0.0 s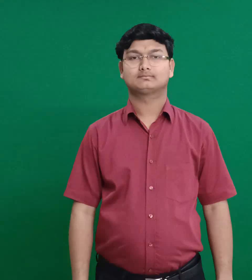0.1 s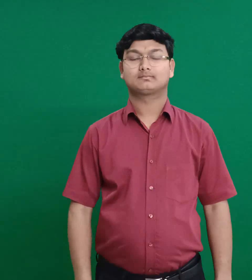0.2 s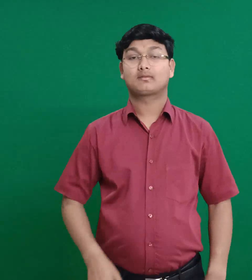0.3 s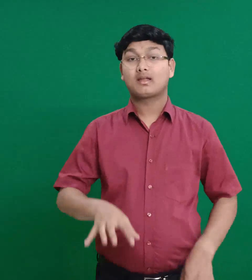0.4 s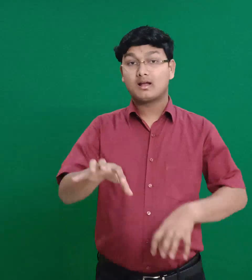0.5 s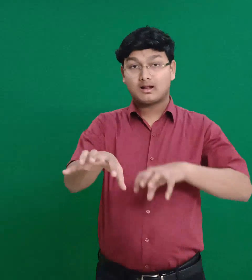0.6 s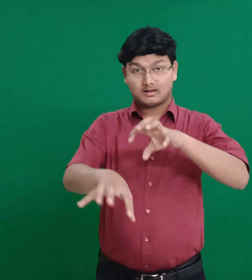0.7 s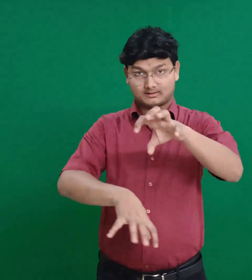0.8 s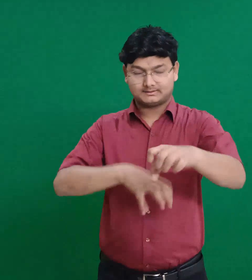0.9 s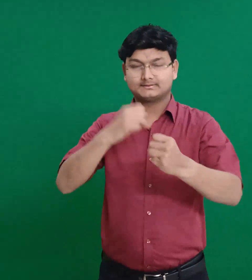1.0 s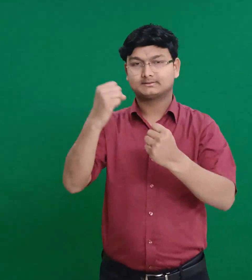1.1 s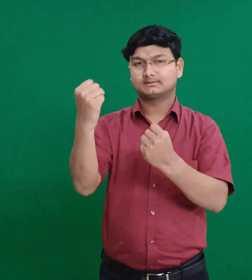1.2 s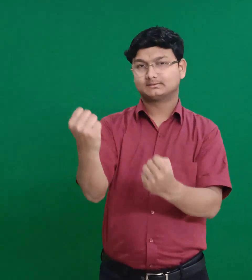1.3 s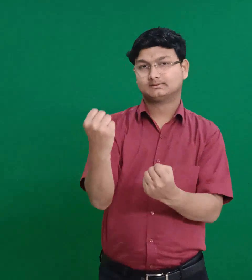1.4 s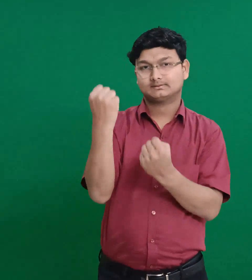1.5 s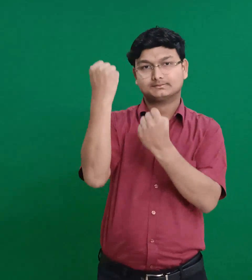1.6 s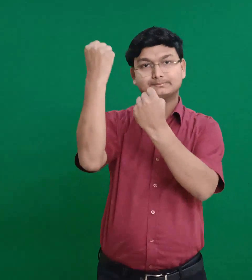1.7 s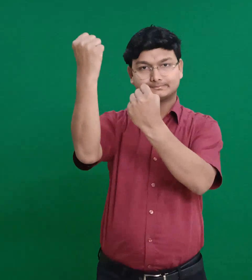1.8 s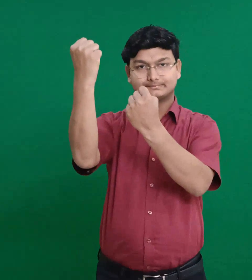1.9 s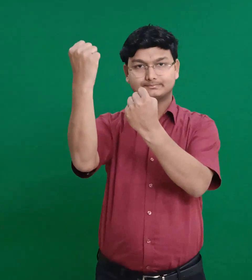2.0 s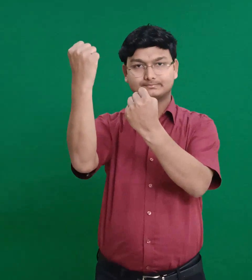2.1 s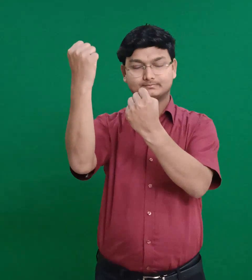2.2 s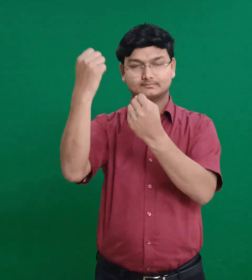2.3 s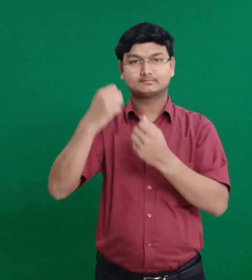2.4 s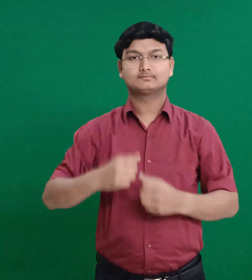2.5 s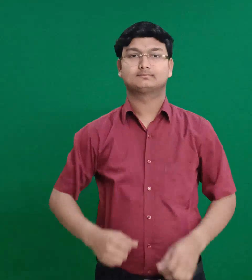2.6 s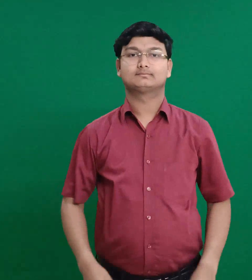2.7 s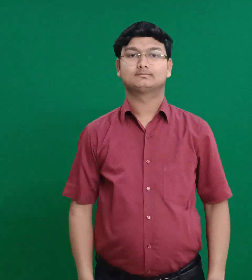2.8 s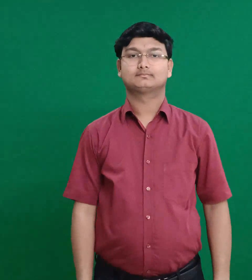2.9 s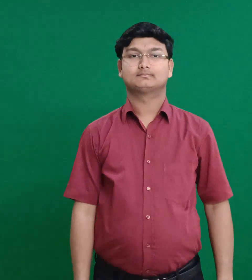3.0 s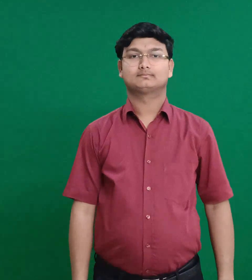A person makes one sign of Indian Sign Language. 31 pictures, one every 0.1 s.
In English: animal sacrifice
